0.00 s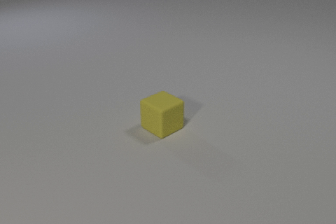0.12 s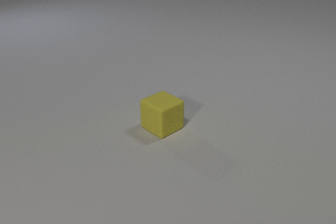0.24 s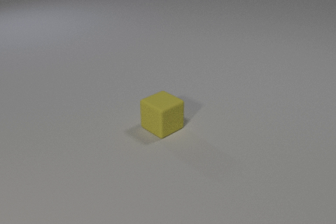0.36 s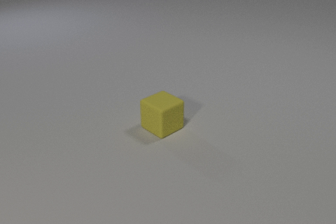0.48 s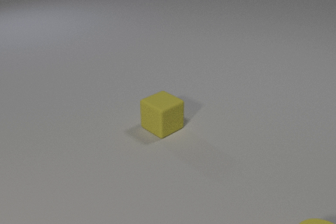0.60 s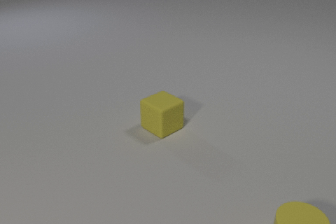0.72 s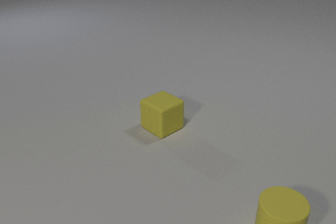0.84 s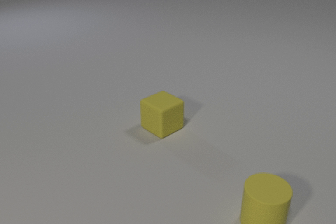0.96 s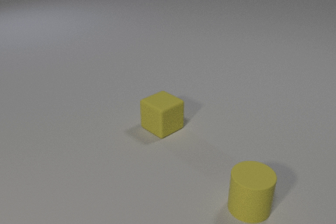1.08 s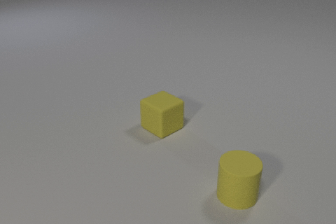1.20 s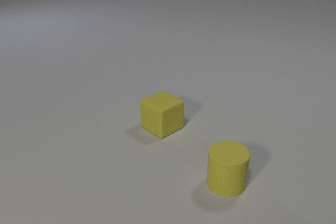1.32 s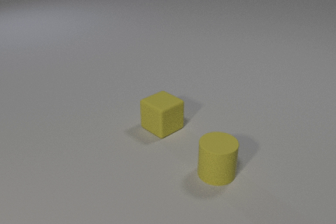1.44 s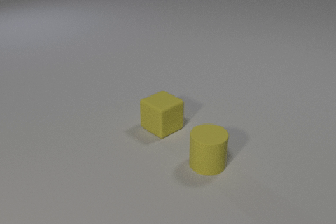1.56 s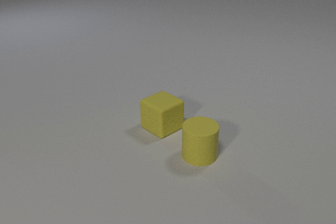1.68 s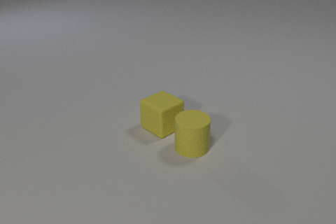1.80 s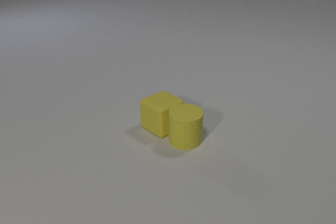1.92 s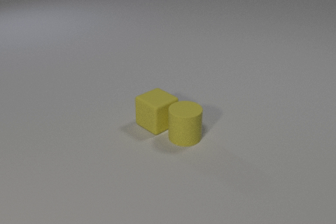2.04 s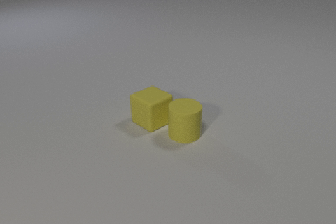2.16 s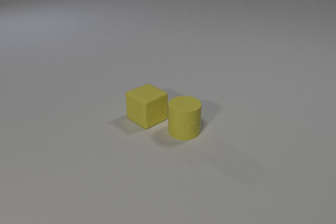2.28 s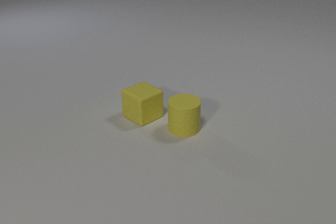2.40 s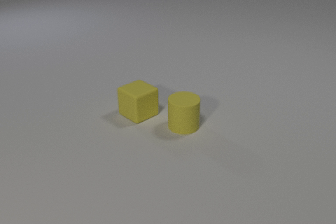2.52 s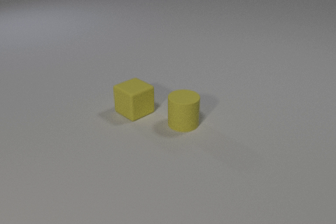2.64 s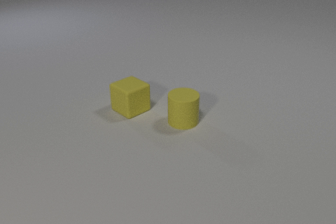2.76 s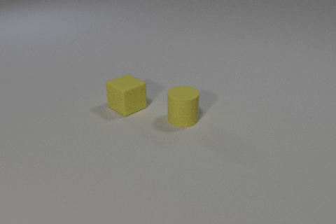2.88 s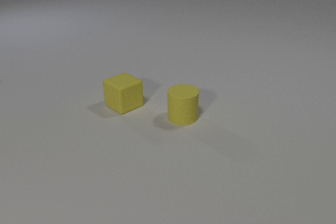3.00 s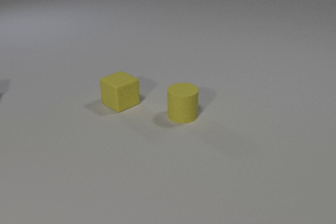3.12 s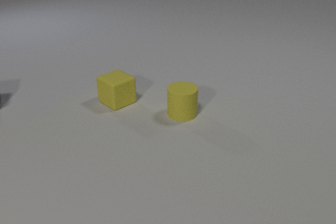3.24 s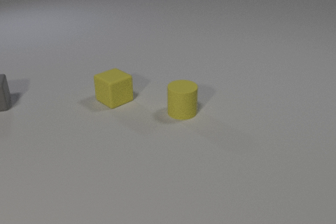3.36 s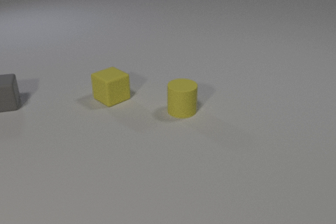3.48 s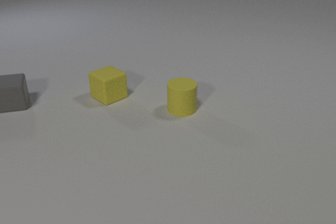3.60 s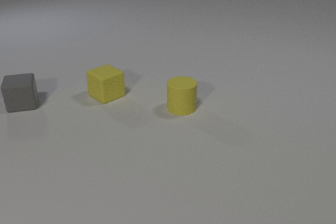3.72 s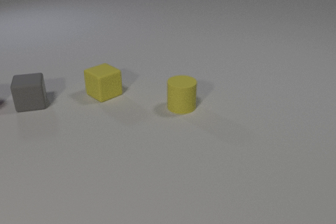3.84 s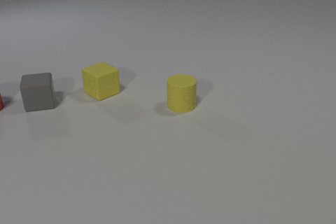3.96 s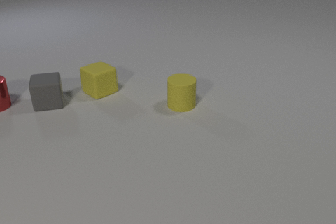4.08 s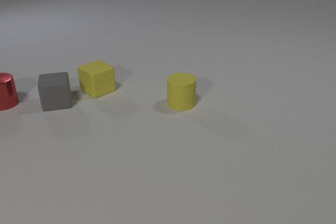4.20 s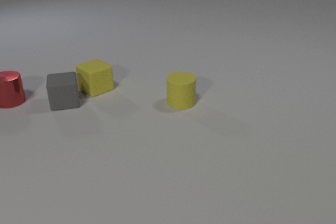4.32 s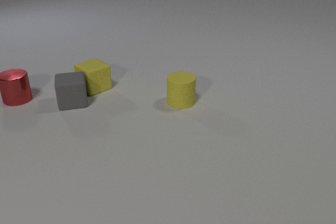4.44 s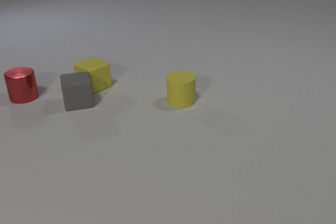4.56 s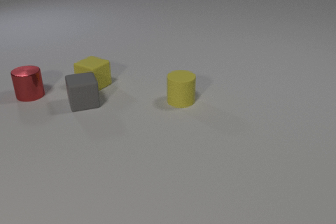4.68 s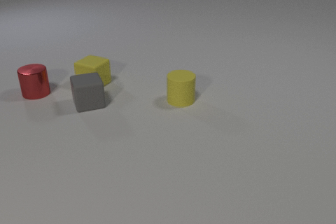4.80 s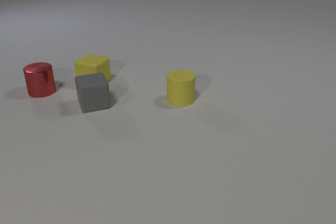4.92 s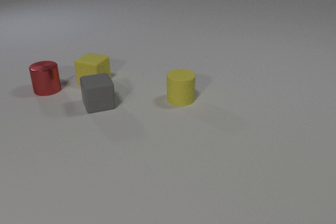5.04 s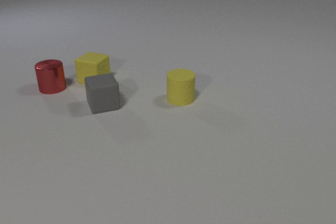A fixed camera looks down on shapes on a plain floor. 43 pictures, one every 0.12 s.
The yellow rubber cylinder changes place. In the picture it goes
away from the camera.
The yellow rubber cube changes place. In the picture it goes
away from the camera.
0.00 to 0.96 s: The yellow rubber cylinder comes in at the bottom edge, slides away from the camera and to the left.
0.96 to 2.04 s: The yellow rubber cylinder slides away from the camera and to the left. The yellow rubber cube slides away from the camera and to the left. The yellow rubber cylinder and the yellow rubber cube collide.
2.04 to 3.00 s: The yellow rubber cylinder slides away from the camera. The yellow rubber cube slides away from the camera and to the left.
3.00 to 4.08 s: The yellow rubber cylinder slides away from the camera. The yellow rubber cube slides away from the camera and to the left. The red metal cylinder comes in at the left edge, slides to the right. The gray rubber cube comes in at the left edge, slides to the right.
4.08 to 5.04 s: The yellow rubber cylinder slides away from the camera. The yellow rubber cube slides away from the camera, spins so that its near face slides to the right, counterclockwise seen from above. The red metal cylinder slides to the right. The gray rubber cube slides to the right. The yellow rubber cube and the gray rubber cube collide.
How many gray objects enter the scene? 1.
How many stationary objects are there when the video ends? 0.
Are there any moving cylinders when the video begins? no.
